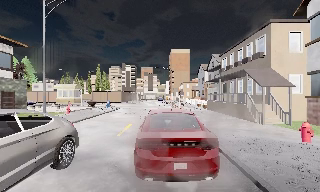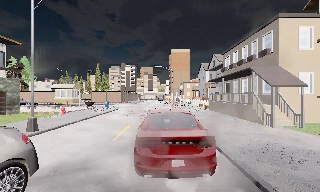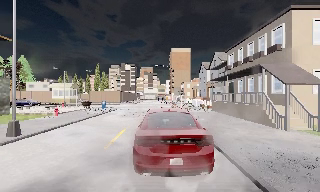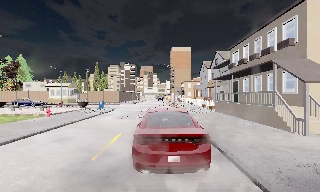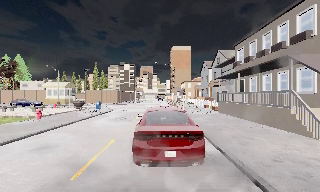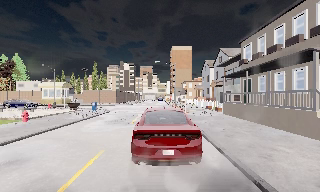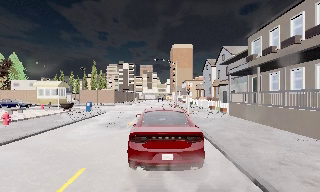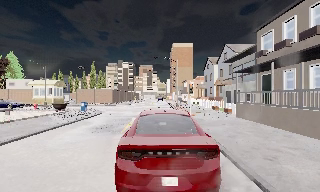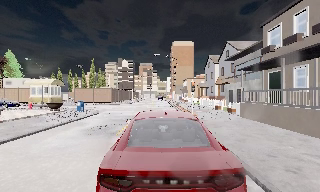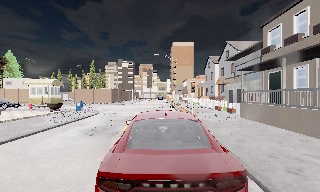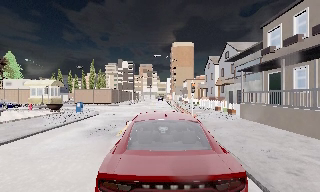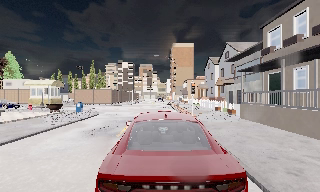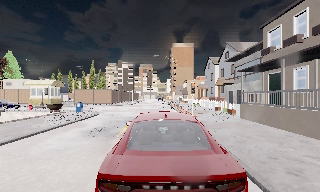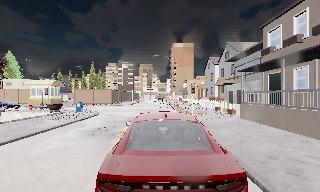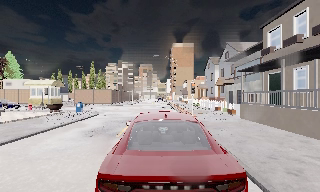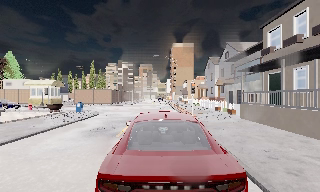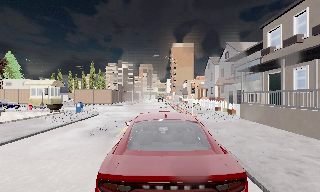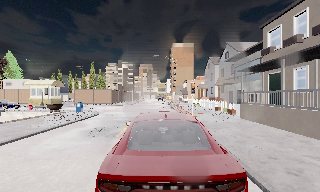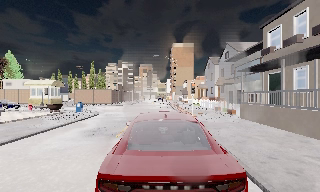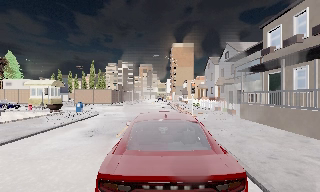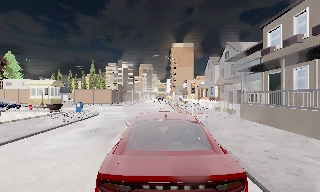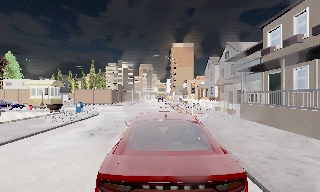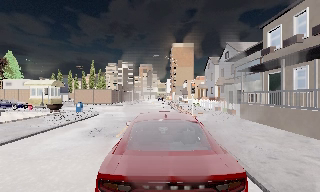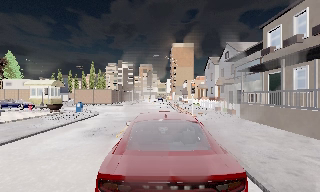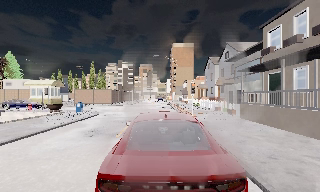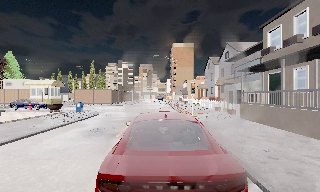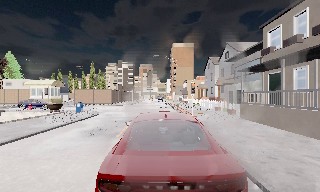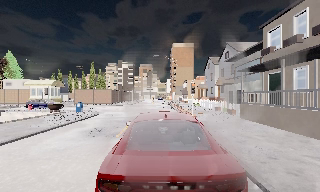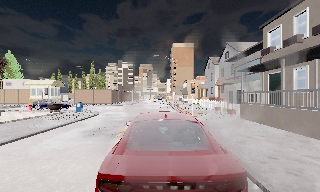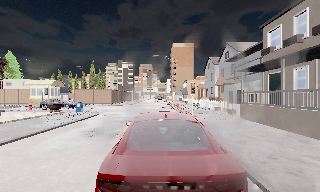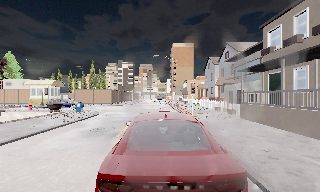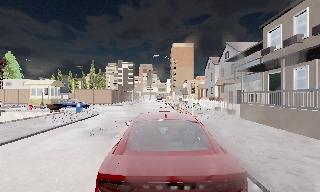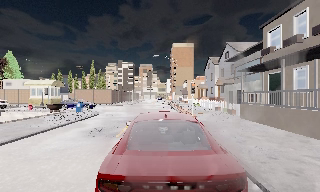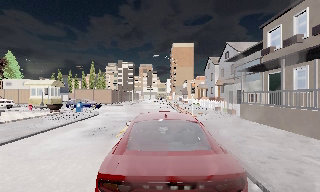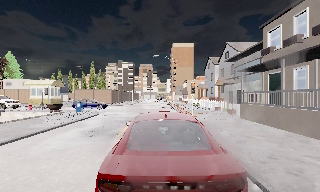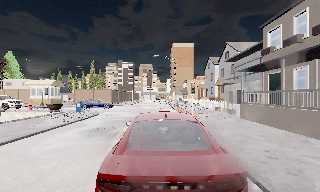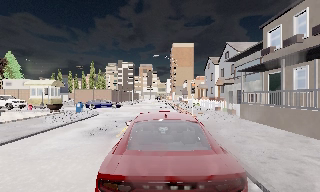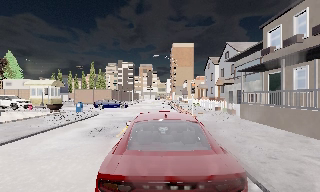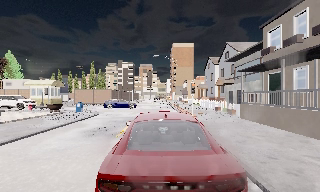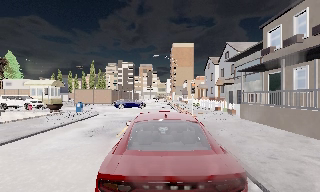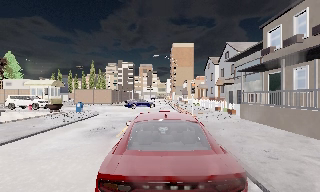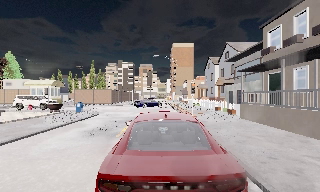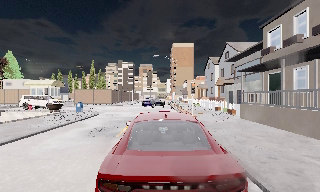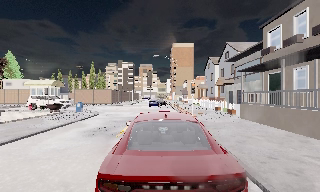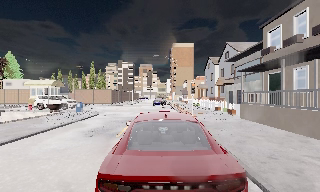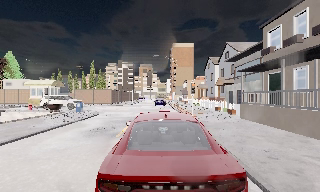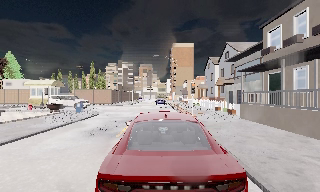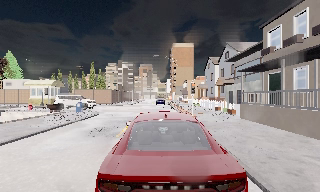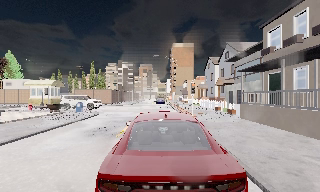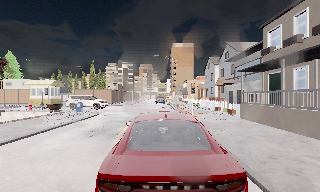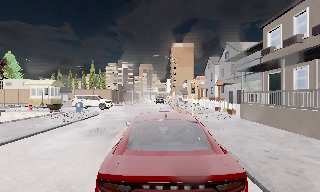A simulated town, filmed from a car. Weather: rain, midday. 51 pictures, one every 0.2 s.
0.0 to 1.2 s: The camera travels forward, about 7 m, so what stands in front looms larger.
1.2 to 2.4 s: The camera travels forward, about 2 m, so what stands in front looms larger. It loses speed.
2.4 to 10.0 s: The camera keeps its place and its aim.
The film runs forward here.
